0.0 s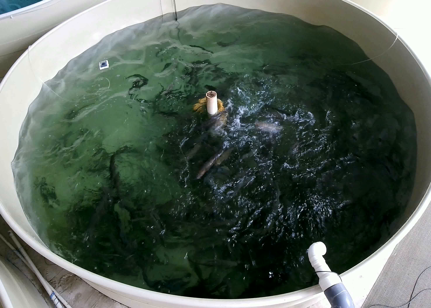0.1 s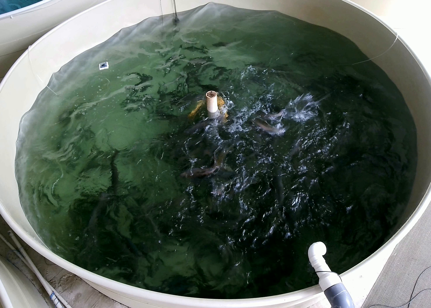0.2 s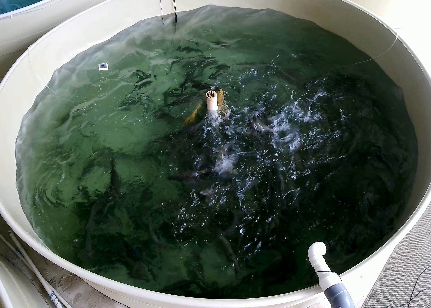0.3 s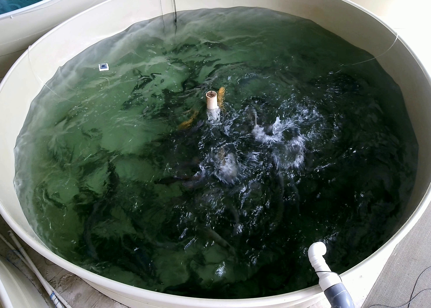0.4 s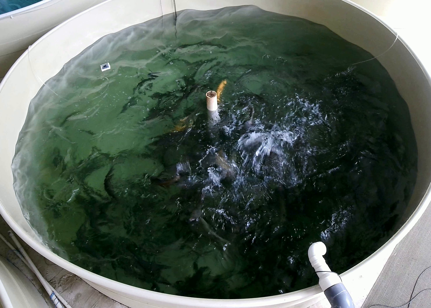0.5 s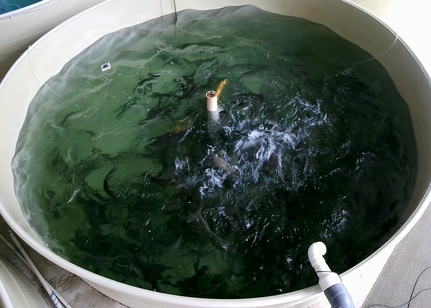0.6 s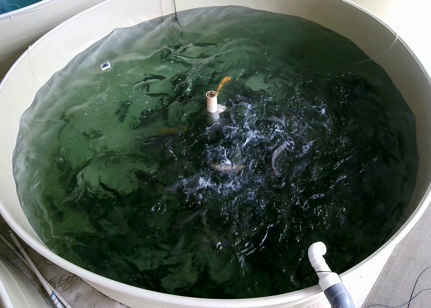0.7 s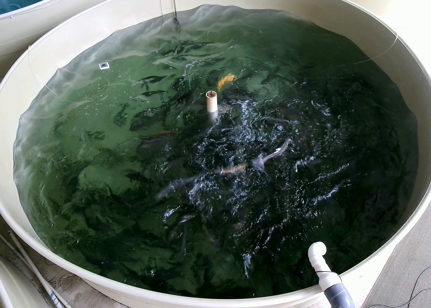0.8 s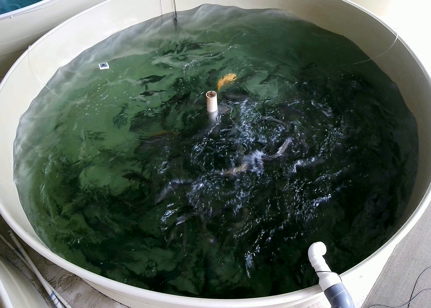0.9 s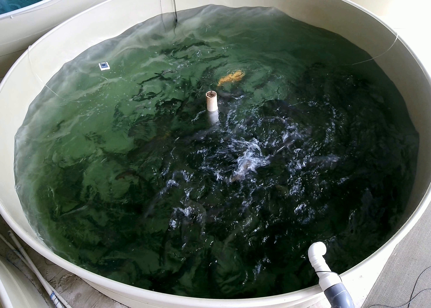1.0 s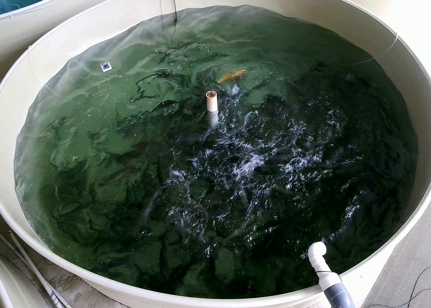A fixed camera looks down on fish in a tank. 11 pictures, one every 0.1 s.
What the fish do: Strong feeding.
